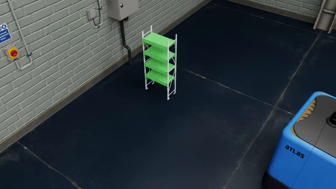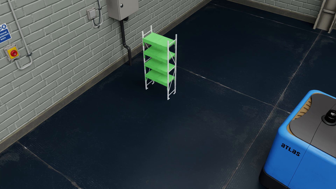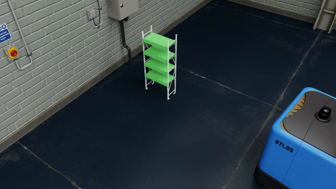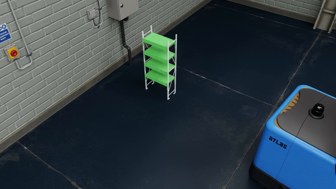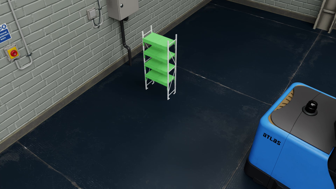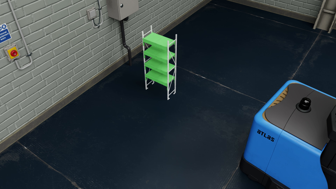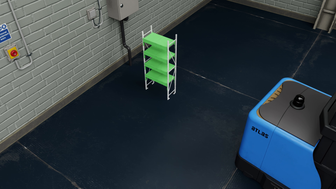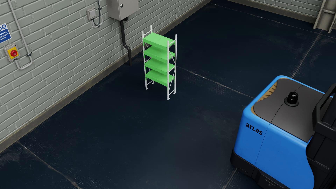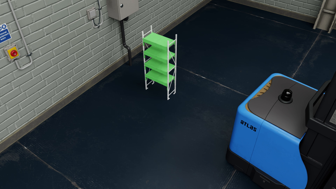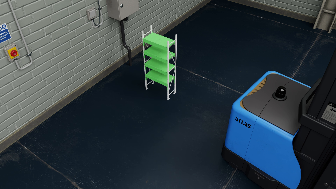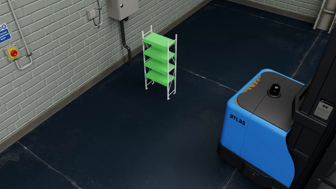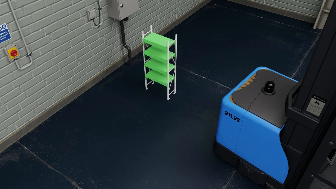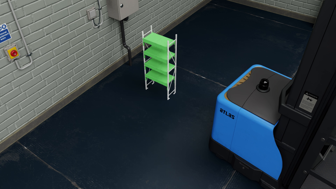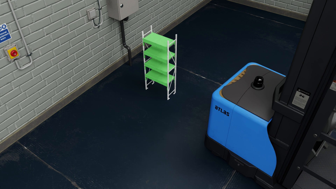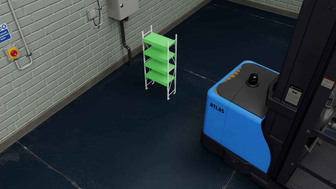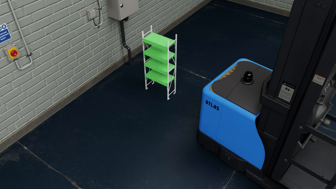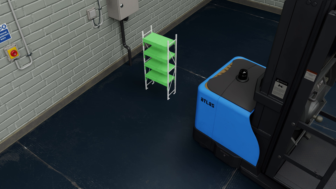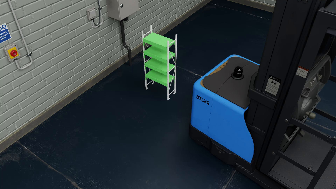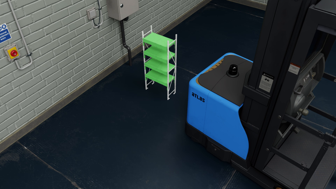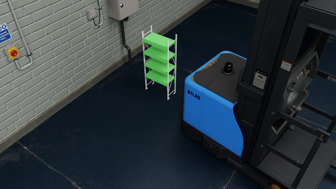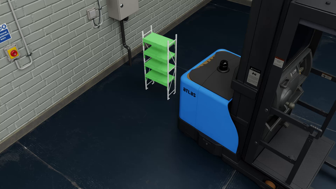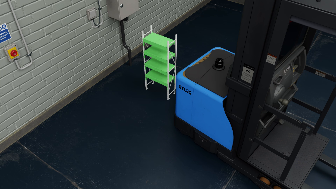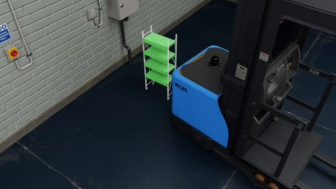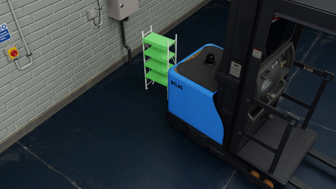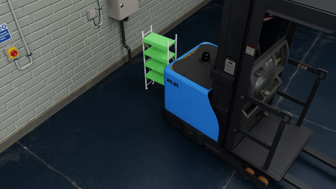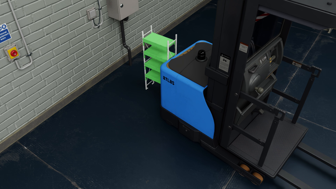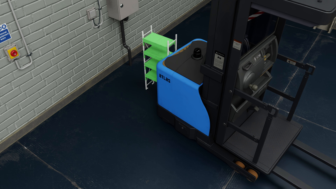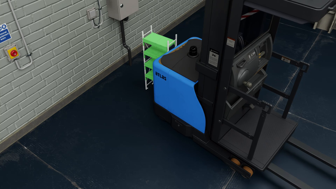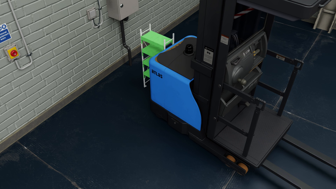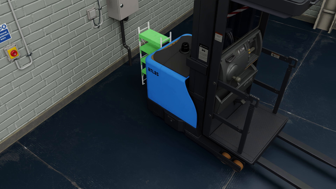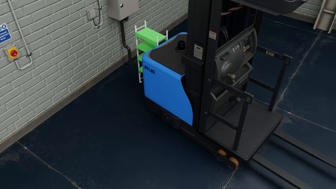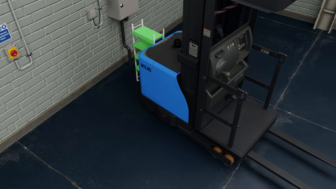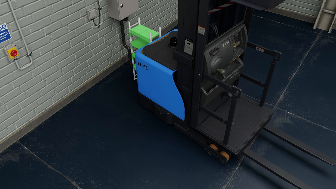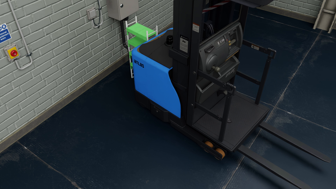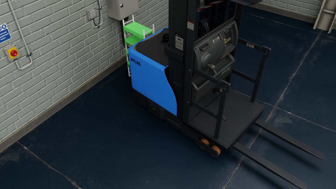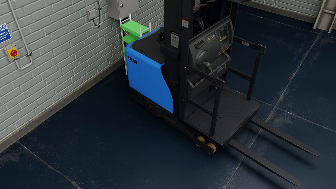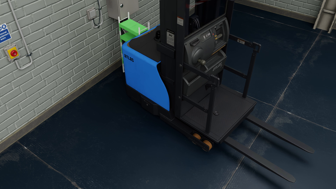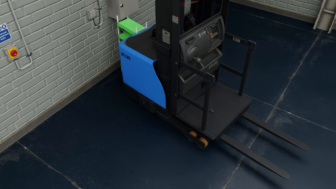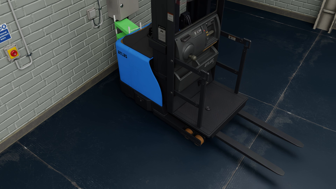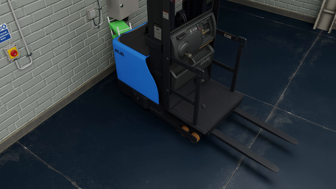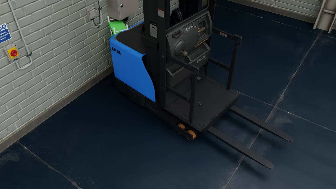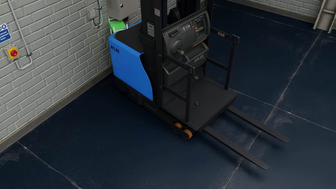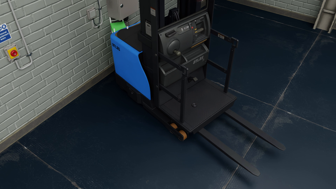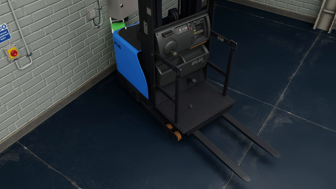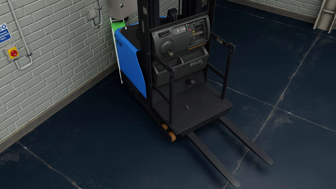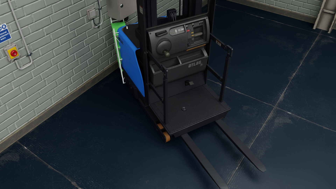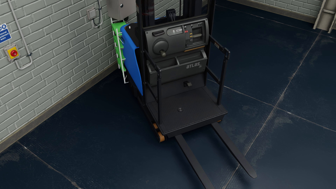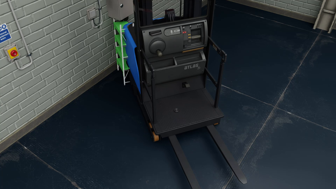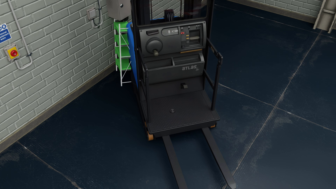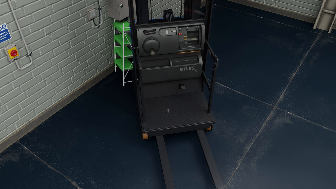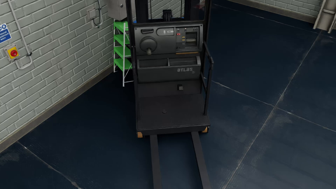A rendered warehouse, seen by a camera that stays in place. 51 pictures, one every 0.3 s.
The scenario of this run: A forklift runs into an object in its way.
